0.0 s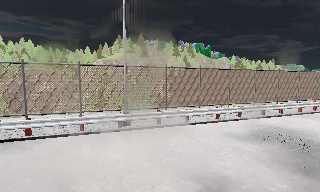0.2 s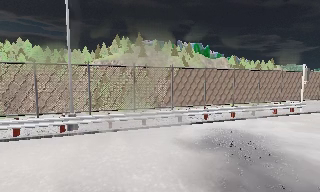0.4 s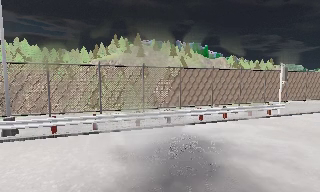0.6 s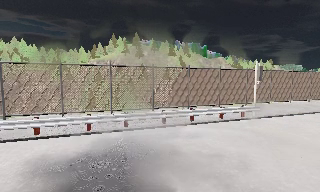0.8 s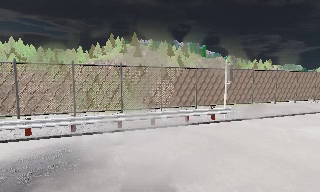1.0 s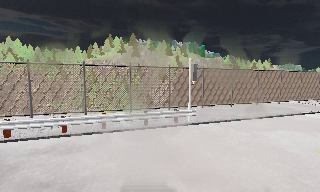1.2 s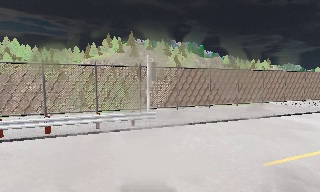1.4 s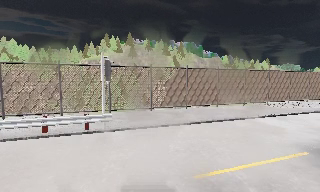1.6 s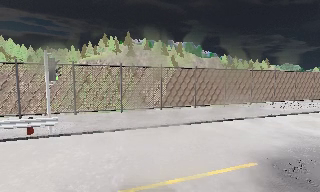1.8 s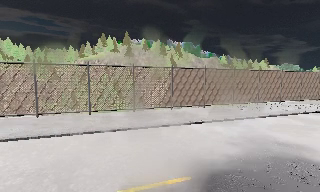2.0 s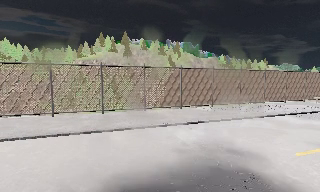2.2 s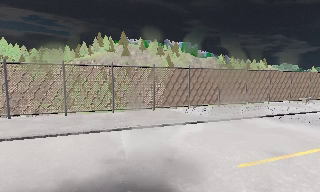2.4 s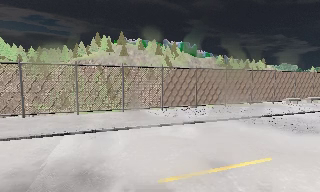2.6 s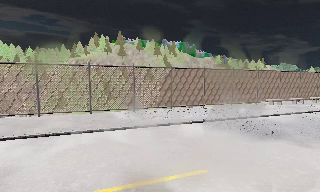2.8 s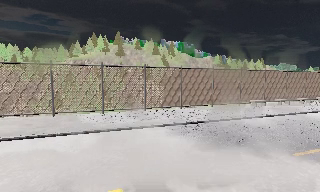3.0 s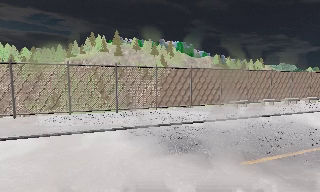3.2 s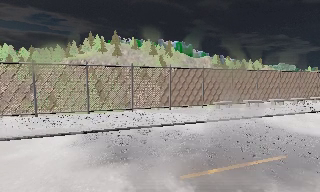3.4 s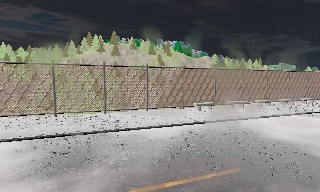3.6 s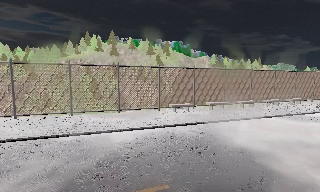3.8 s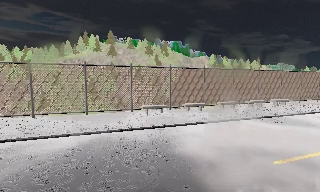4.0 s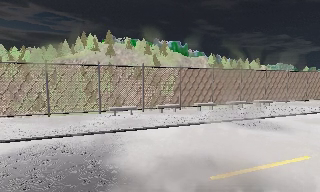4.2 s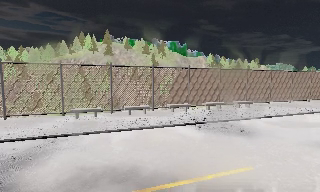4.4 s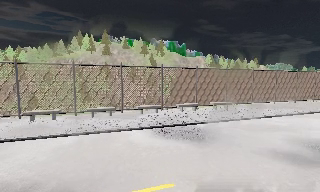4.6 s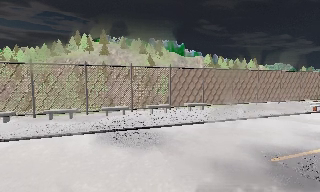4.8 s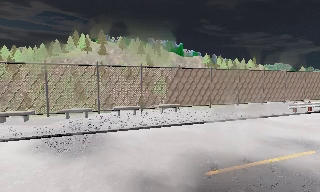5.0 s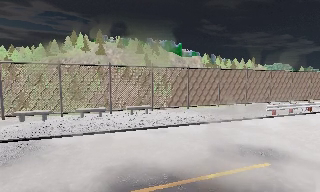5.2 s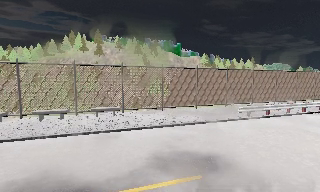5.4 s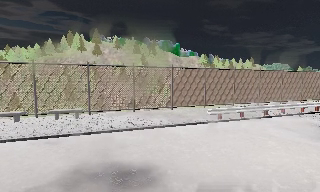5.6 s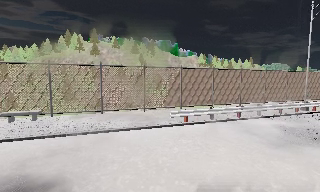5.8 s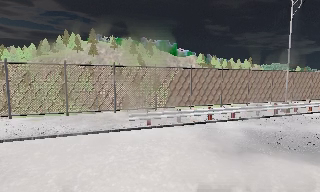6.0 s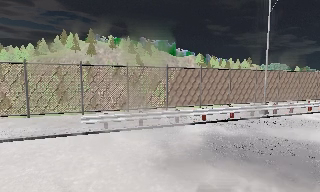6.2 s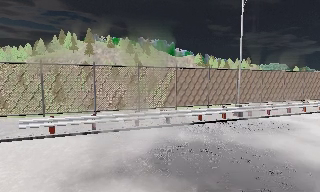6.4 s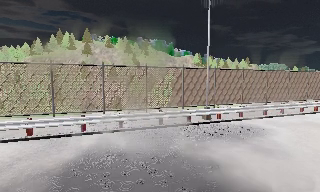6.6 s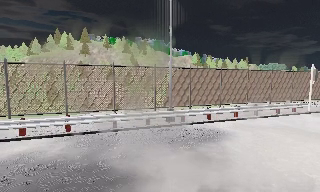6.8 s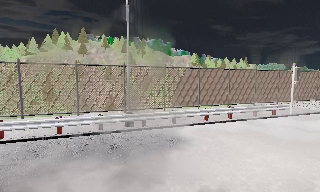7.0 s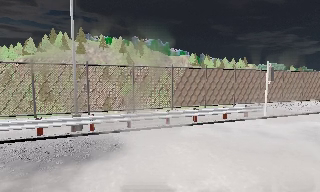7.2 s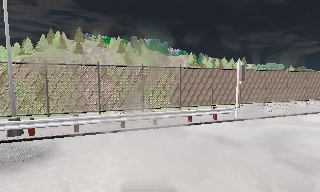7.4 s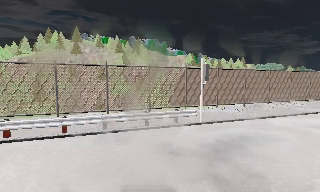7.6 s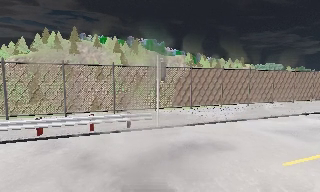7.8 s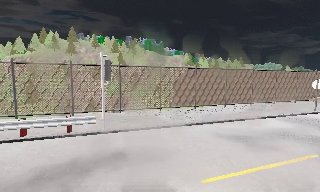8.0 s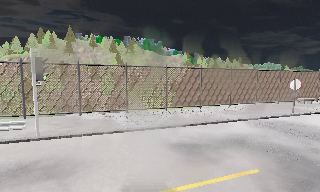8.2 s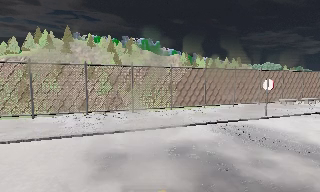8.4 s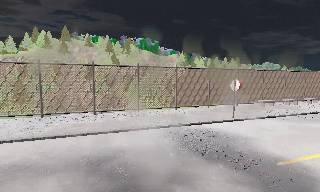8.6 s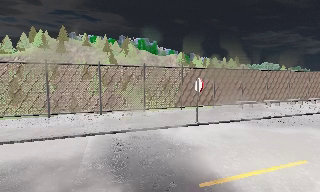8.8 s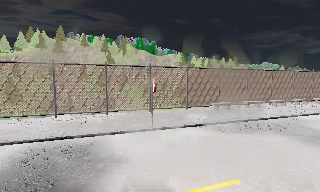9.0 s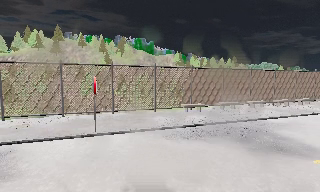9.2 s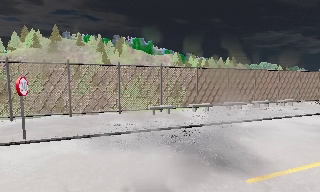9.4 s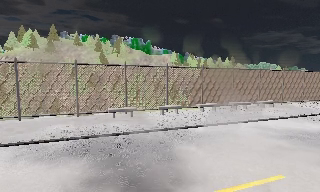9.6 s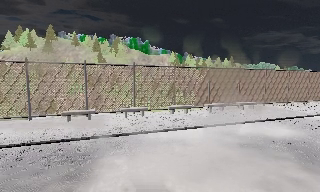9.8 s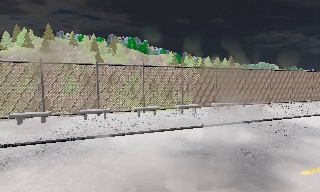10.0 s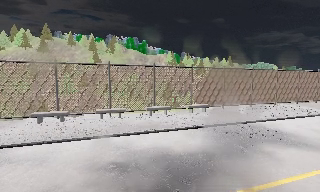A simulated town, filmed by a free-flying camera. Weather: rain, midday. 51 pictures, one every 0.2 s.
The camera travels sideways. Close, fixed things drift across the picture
to the left.
0.0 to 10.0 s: The camera travels to its right, about 105 m, so close, fixed things drift to the left.
The film runs forward here.
